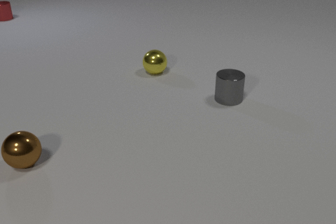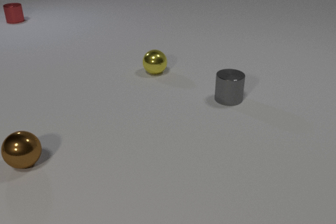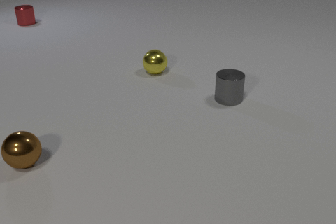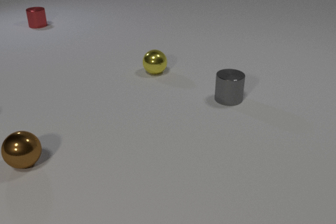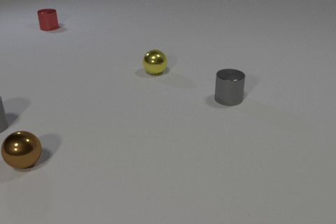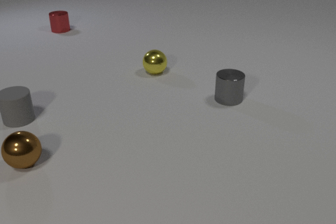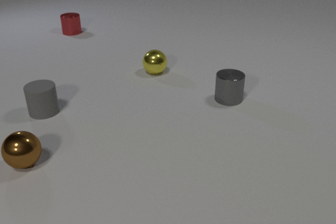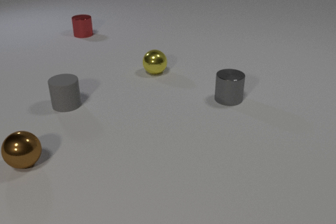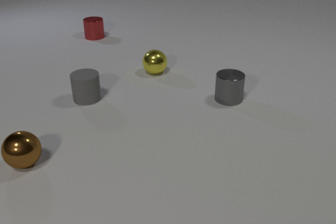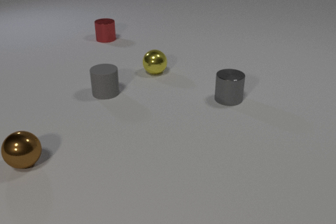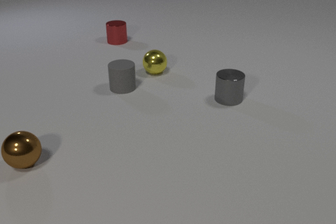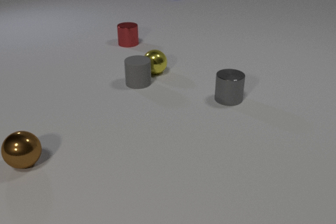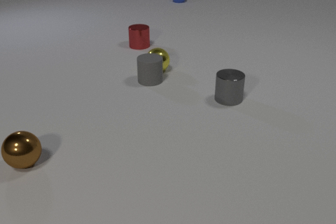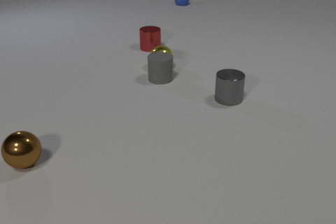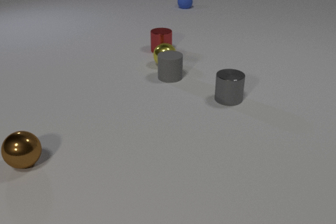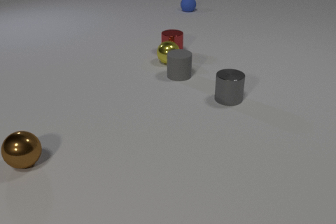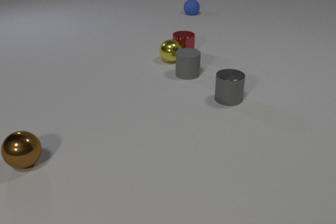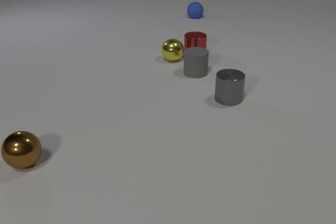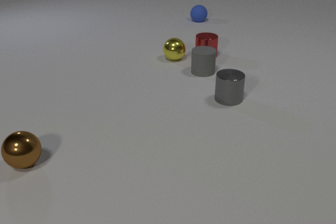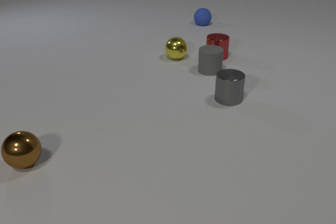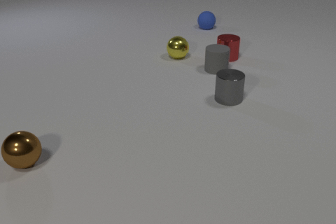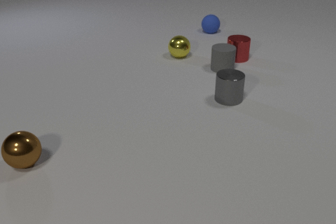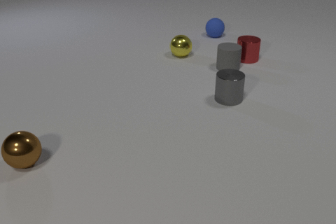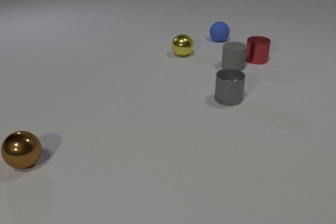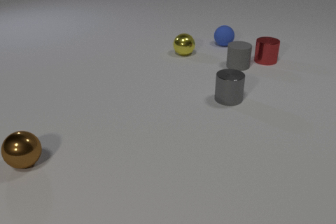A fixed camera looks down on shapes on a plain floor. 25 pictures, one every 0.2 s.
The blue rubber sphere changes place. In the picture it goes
toward the camera.
The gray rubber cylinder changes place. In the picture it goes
to the right.
0.0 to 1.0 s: The gray rubber cylinder comes in at the left edge, slides to the right. The red metal cylinder slides toward the camera and to the right.
1.0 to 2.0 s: The gray rubber cylinder slides to the right and away from the camera. The red metal cylinder slides to the right and toward the camera.
2.0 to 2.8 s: The gray rubber cylinder slides to the right and away from the camera. The yellow metal sphere rolls away from the camera and to the right. The red metal cylinder slides to the right and toward the camera. The blue rubber sphere comes in at the top edge, rolls toward the camera. The gray rubber cylinder and the yellow metal sphere collide.
2.8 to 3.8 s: The gray rubber cylinder slides to the right and away from the camera. The yellow metal sphere rolls away from the camera and to the right. The red metal cylinder slides to the right. The blue rubber sphere rolls toward the camera. The yellow metal sphere and the red metal cylinder collide.
3.8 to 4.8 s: The gray rubber cylinder slides to the right and away from the camera. The yellow metal sphere rolls away from the camera and to the right. The red metal cylinder slides to the right. The blue rubber sphere rolls toward the camera.
How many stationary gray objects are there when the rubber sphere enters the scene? 1.
What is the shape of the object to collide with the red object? sphere.
Are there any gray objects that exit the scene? no.
